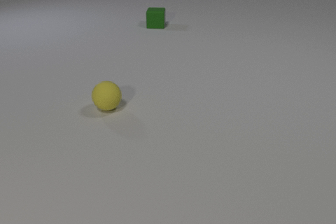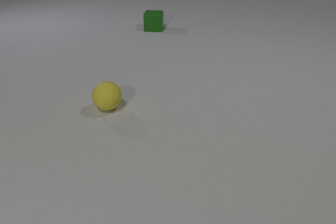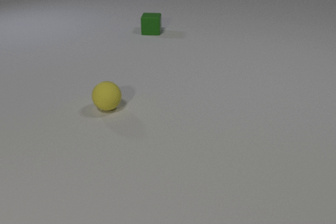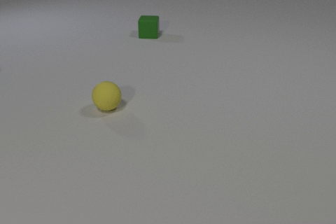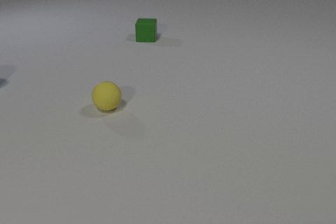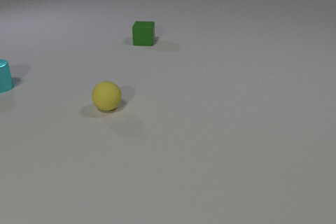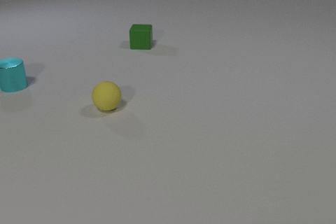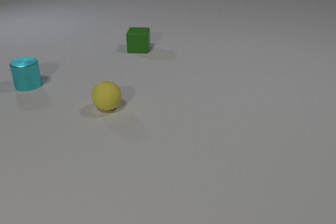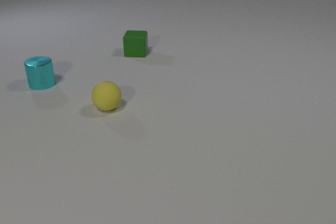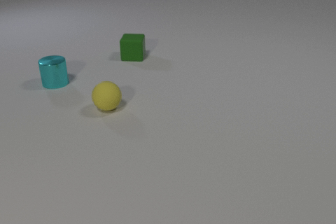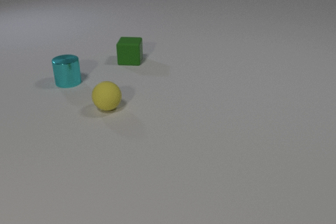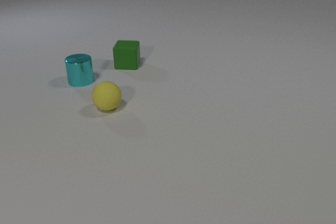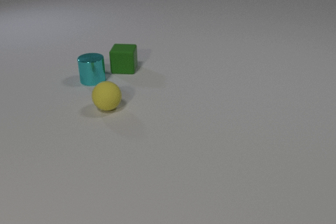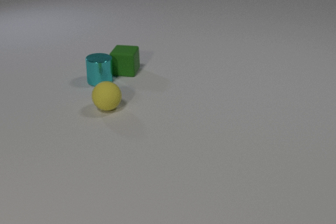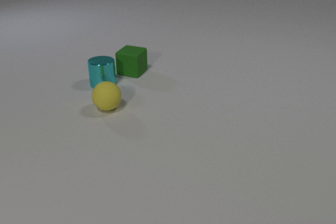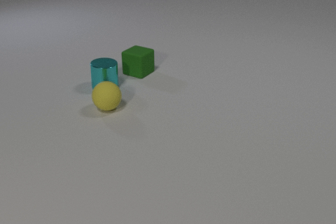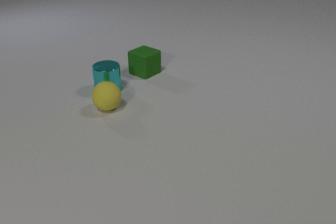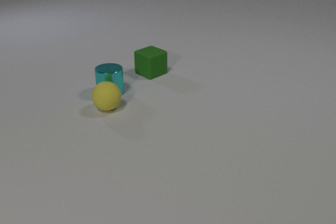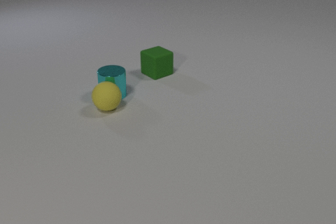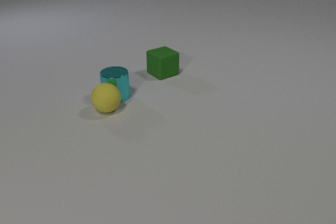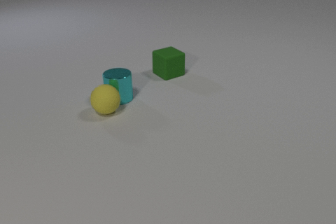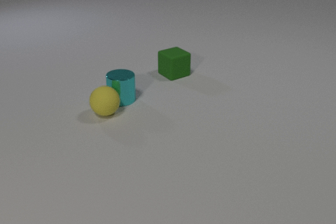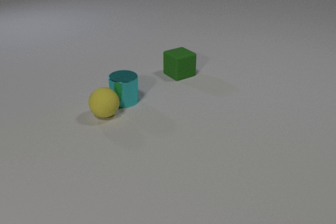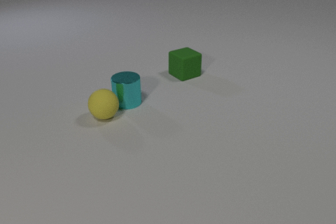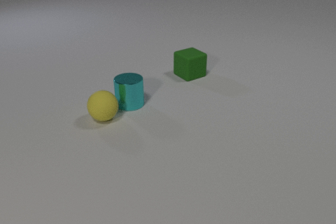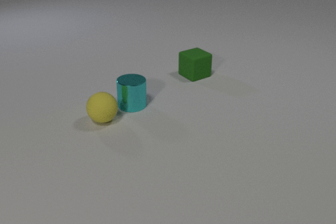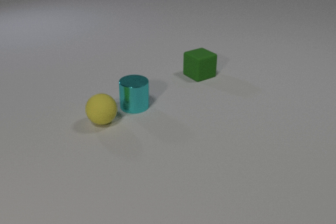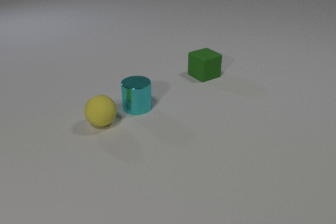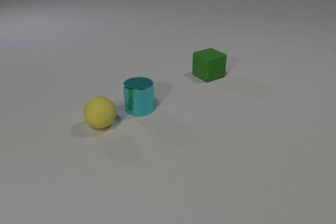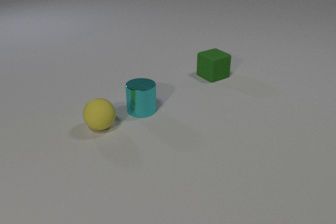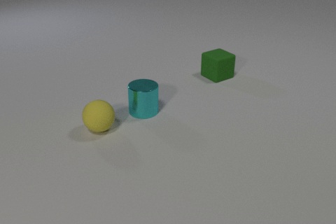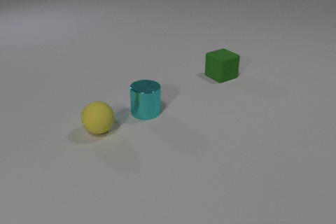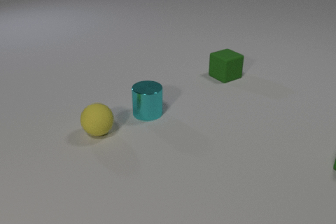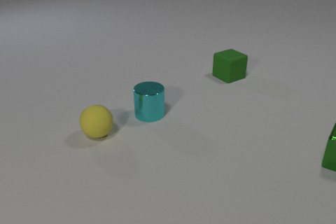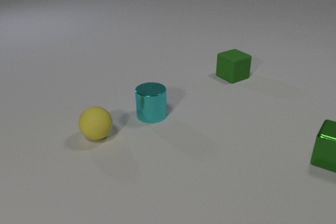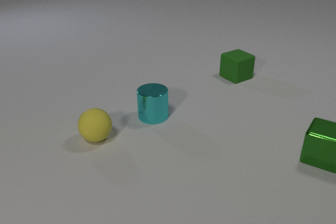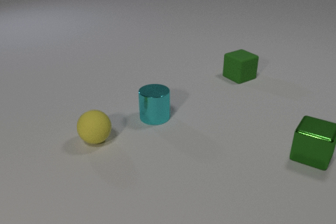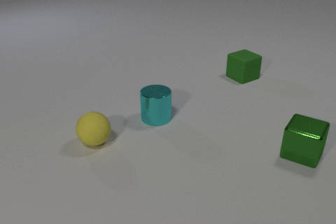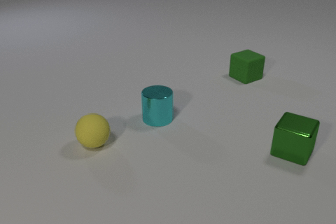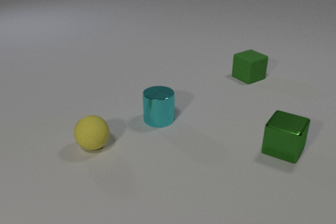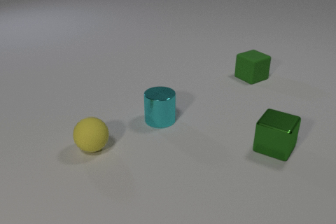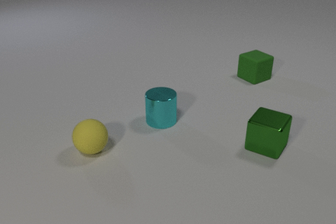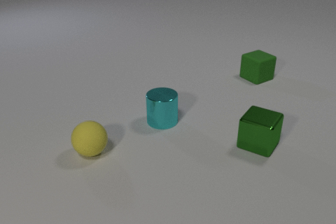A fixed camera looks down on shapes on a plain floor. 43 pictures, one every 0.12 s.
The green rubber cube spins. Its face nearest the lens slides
to the left.
The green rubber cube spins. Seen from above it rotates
clockwise.
0.00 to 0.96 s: The cyan metal cylinder comes in at the left edge, slides to the right. The green rubber cube slides toward the camera.
0.96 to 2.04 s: The cyan metal cylinder slides to the right and toward the camera. The green rubber cube slides toward the camera, spins so that its near face slides to the left, clockwise seen from above. The cyan metal cylinder and the green rubber cube collide.
2.04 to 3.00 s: The cyan metal cylinder slides toward the camera and to the right. The green rubber cube slides to the right. The yellow rubber sphere rolls toward the camera. The cyan metal cylinder and the yellow rubber sphere collide.
3.00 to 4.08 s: The cyan metal cylinder slides toward the camera and to the right. The green rubber cube slides to the right. The yellow rubber sphere rolls toward the camera. The green metal cube comes in at the right edge, slides to the left.
4.08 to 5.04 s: The cyan metal cylinder slides toward the camera and to the right. The green rubber cube slides to the right. The yellow rubber sphere rolls toward the camera. The green metal cube slides to the left.
What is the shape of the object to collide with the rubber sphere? cylinder.
How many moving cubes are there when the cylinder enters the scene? 1.
What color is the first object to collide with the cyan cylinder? green.
